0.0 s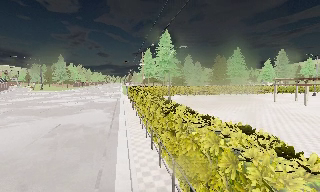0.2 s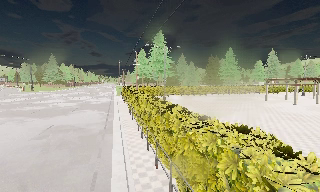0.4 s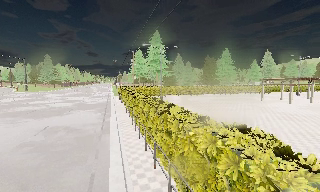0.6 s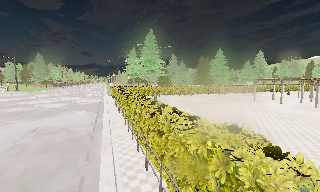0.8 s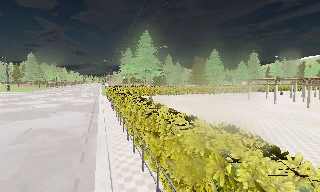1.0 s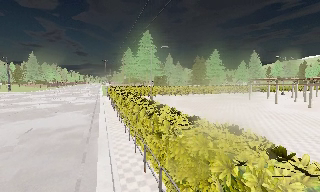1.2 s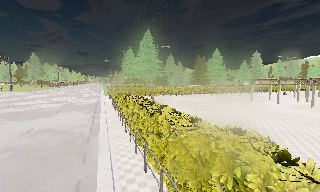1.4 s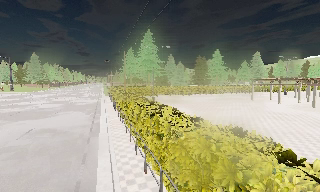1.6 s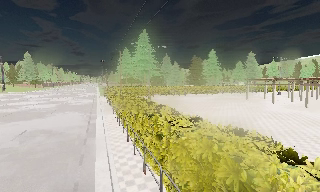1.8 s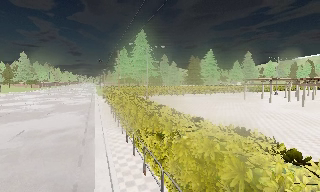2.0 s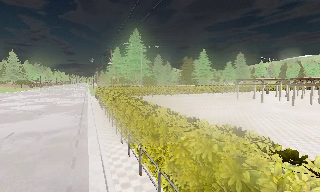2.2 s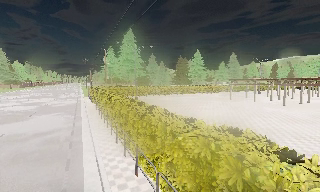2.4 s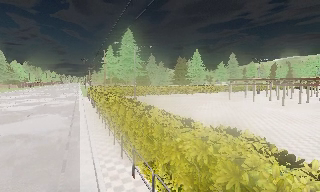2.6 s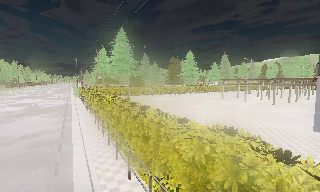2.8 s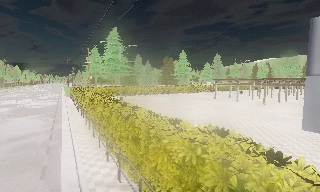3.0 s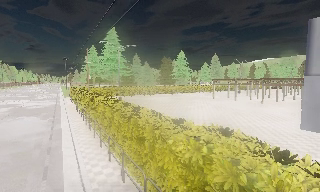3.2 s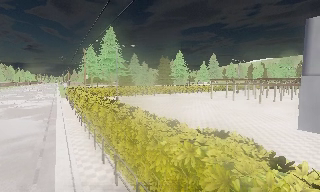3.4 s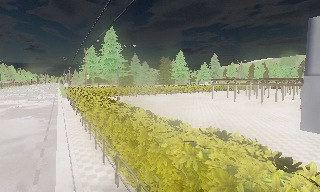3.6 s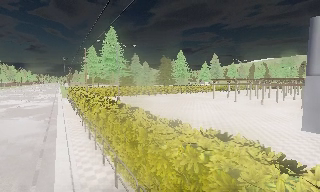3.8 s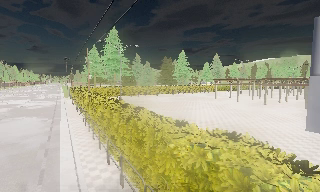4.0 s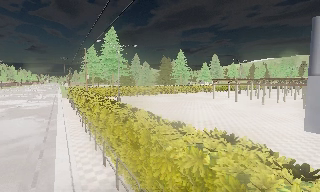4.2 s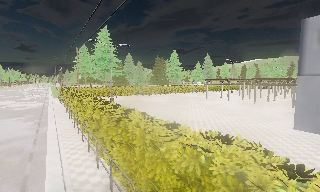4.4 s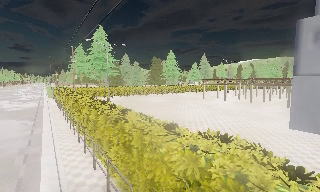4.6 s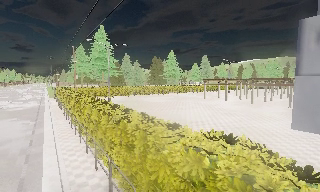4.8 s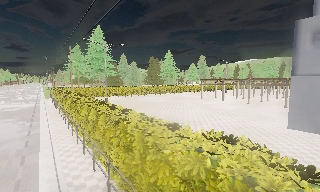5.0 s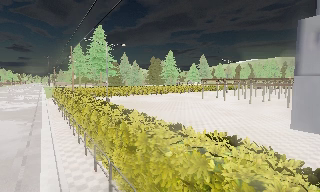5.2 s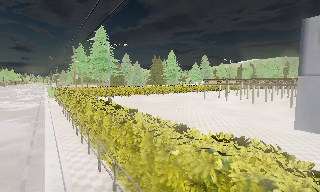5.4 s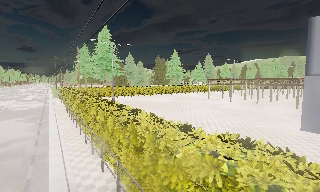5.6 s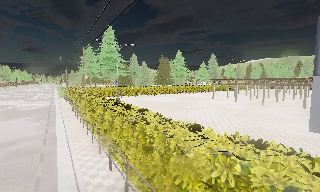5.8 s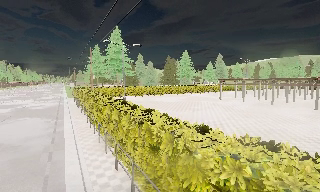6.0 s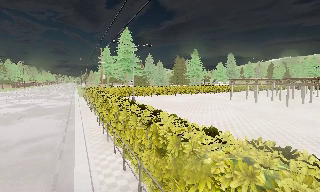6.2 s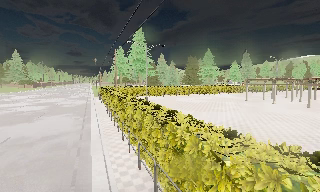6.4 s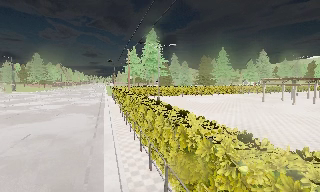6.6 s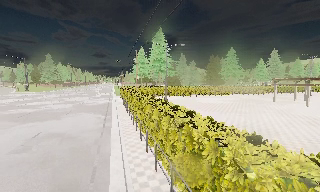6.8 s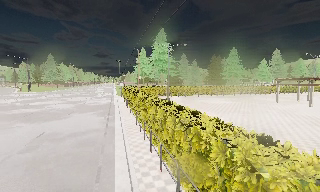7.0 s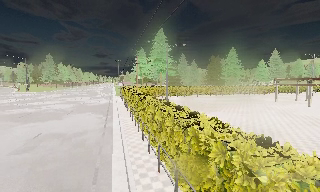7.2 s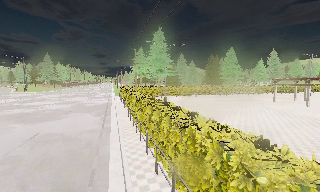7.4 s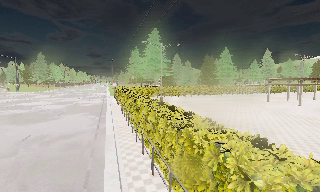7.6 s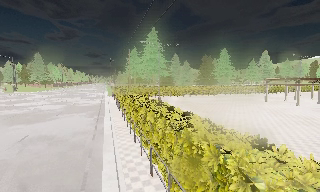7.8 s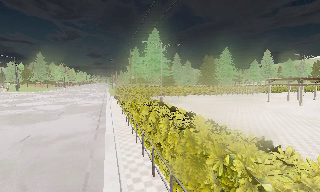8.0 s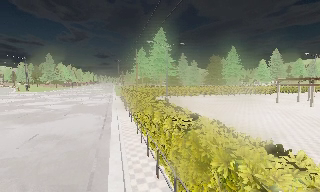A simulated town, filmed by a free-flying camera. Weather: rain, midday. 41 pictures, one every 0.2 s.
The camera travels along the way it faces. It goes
forward.
0.0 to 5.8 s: The camera pans to its right, which is clockwise from overhead, by about 20 degrees. It travels forward and to its left, about 1.5 m, so what stands in front looms larger.
5.8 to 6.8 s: The camera pans to its left, which is counterclockwise from overhead, by about 15 degrees.
6.8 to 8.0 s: The camera shifts only a little, or ends up much as it began.
The film runs forward here.
